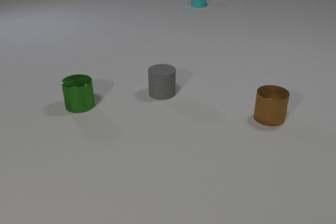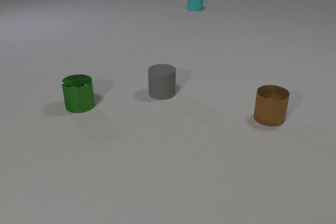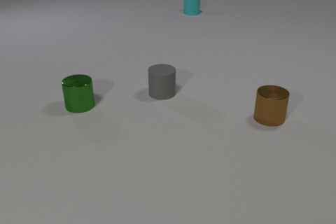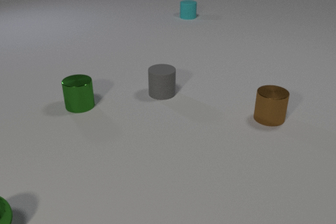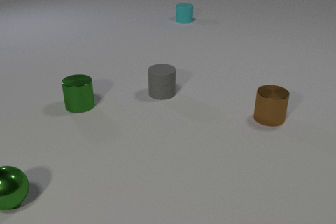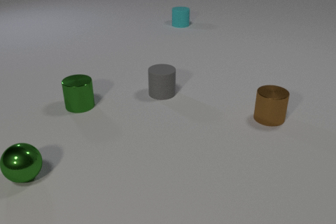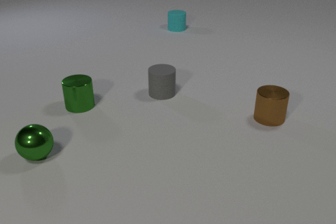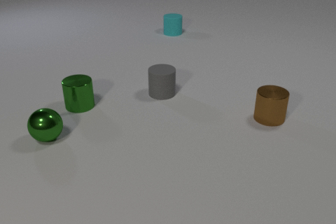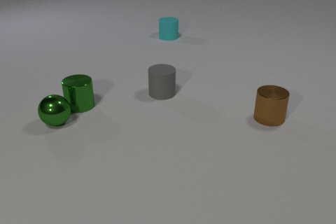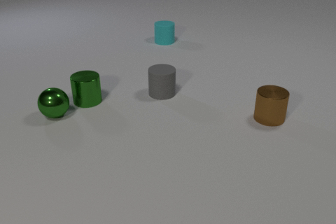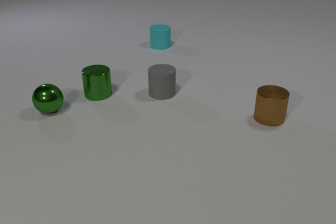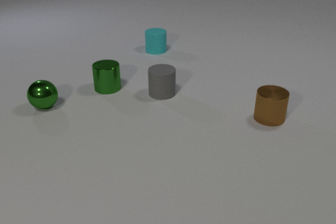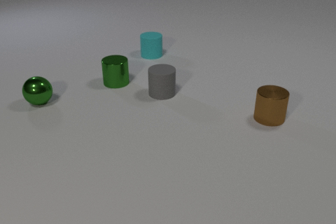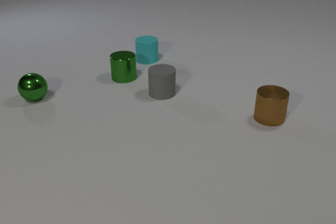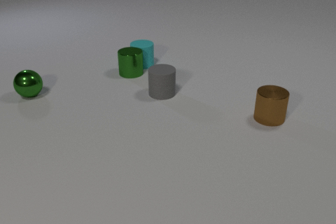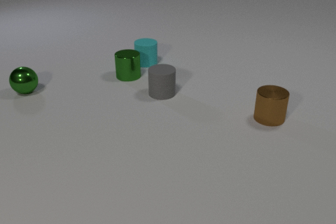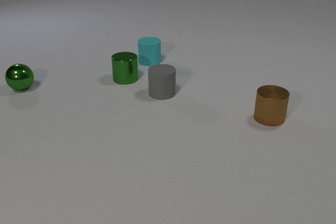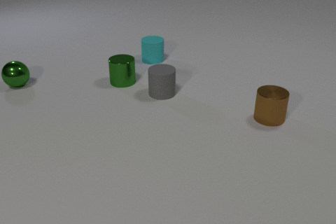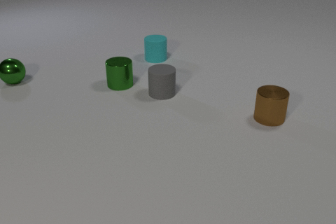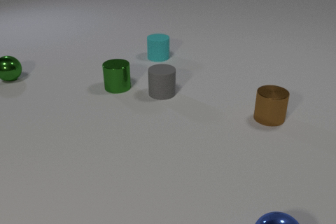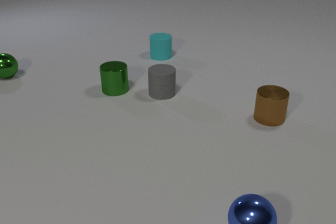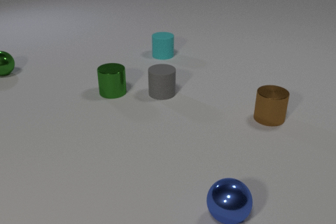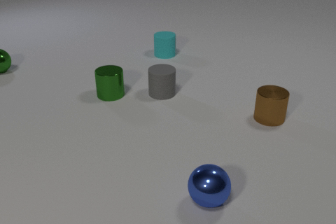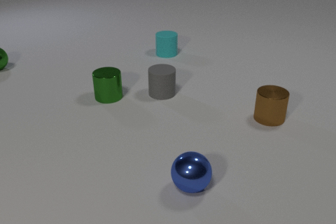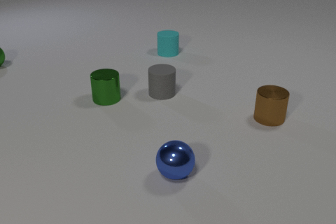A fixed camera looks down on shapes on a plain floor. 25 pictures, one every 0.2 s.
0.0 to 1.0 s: The green metal sphere comes in at the left edge, rolls away from the camera and to the right. The cyan rubber cylinder slides toward the camera.
1.0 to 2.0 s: The green metal sphere rolls away from the camera. The green metal cylinder slides away from the camera and to the right. The cyan rubber cylinder slides toward the camera. The green metal sphere and the green metal cylinder collide.
2.0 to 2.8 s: The green metal sphere rolls away from the camera and to the left. The green metal cylinder slides away from the camera and to the right. The cyan rubber cylinder slides toward the camera. The green metal cylinder and the cyan rubber cylinder collide.
2.8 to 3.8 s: The green metal sphere rolls away from the camera. The green metal cylinder slides toward the camera and to the left. The cyan rubber cylinder slides away from the camera and to the right. The blue metal sphere comes in at the bottom edge, rolls to the left and away from the camera.
3.8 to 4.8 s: The green metal sphere rolls away from the camera. The green metal cylinder slides toward the camera and to the left. The cyan rubber cylinder slides away from the camera and to the right. The blue metal sphere rolls to the left and away from the camera.
How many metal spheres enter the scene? 2.
What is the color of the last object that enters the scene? blue.
What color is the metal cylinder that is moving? green.
